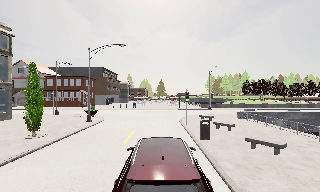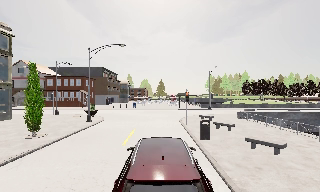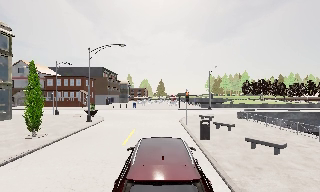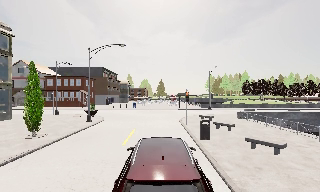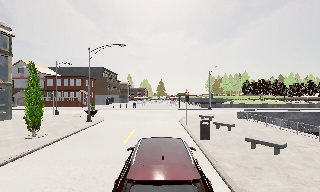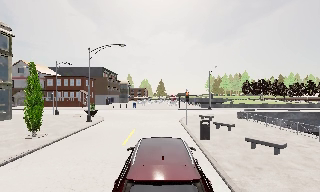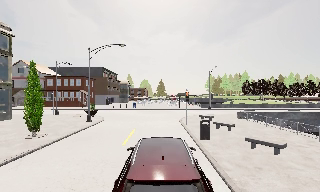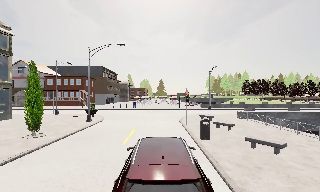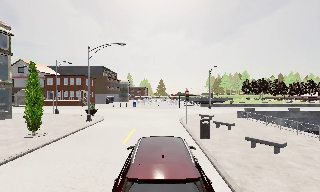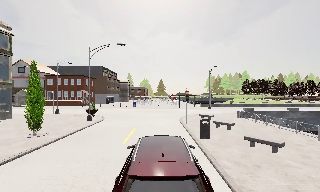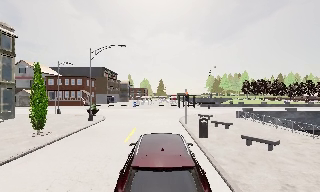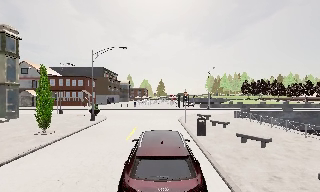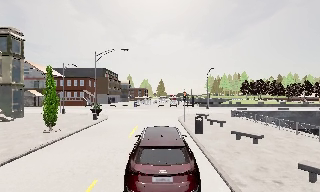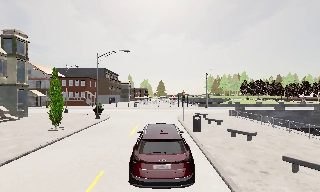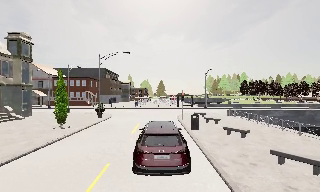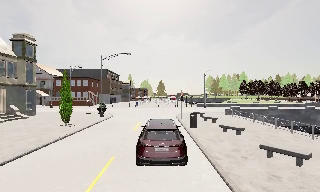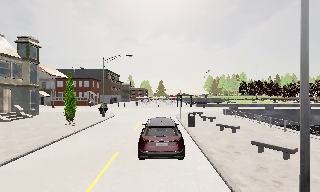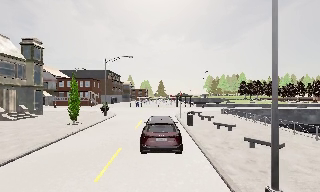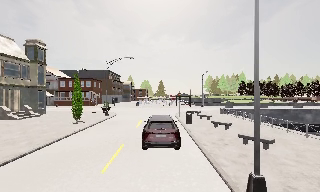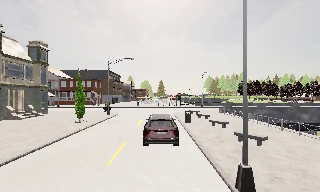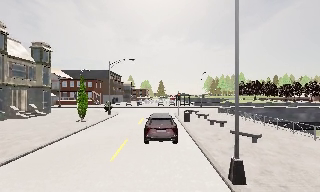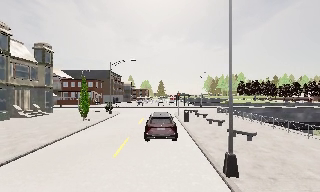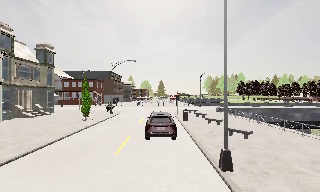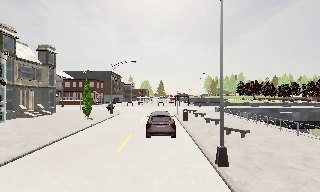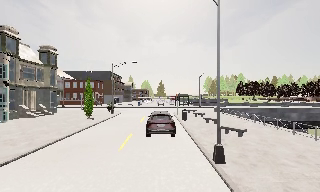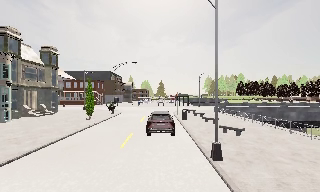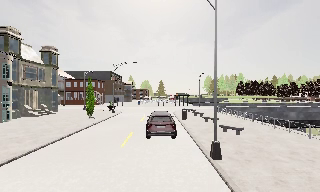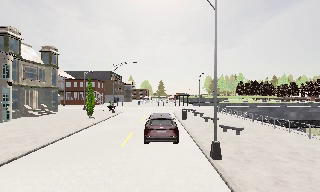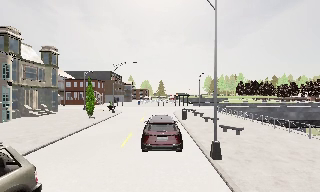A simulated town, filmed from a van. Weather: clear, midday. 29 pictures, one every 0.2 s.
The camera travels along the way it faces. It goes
backward.
0.0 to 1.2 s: The camera keeps its place and its aim.
1.2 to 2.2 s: The camera travels backward, about 1 m, so what stands in front gets smaller. It gains speed.
2.2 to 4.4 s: The camera travels backward, about 6 m, so what stands in front gets smaller.
4.4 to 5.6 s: The camera travels backward, about 1 m, so what stands in front gets smaller. It loses speed.
The film runs backward here.
